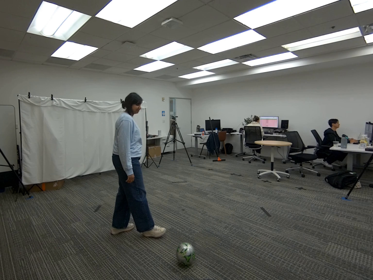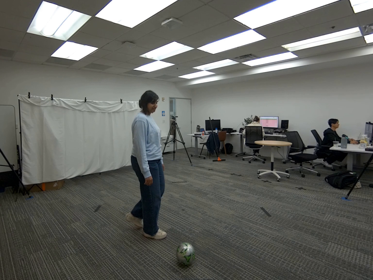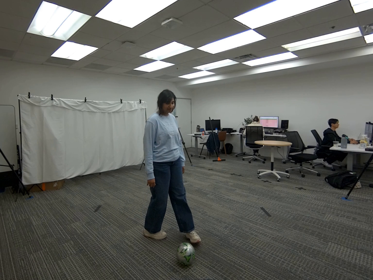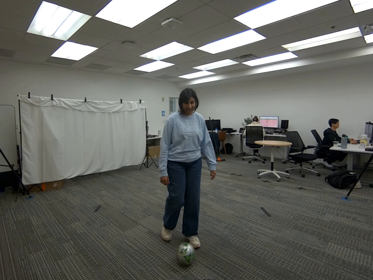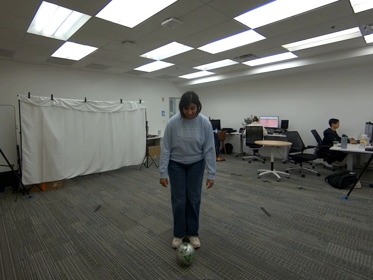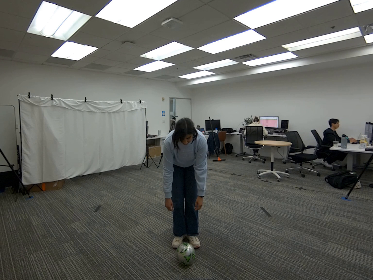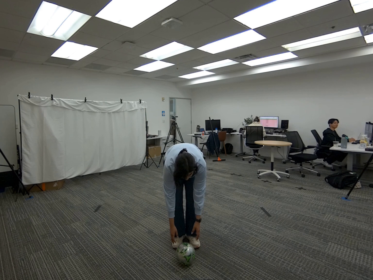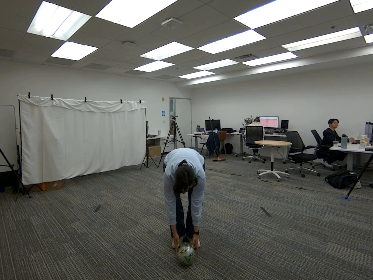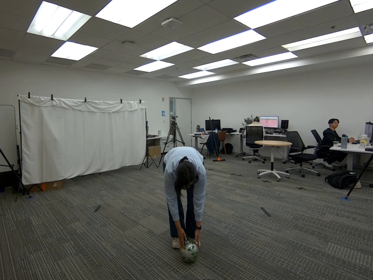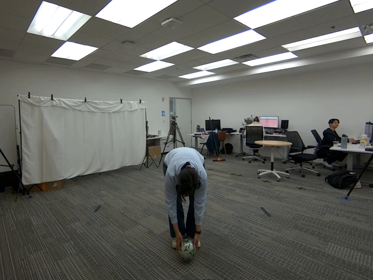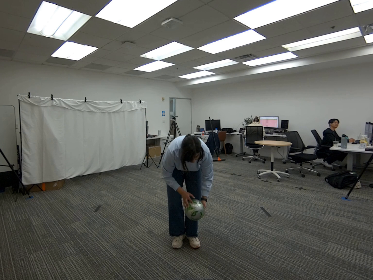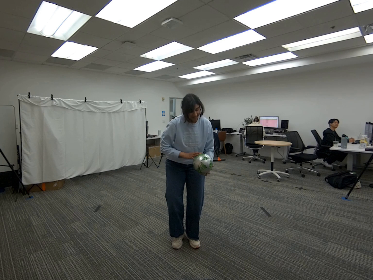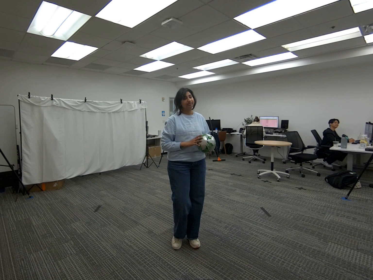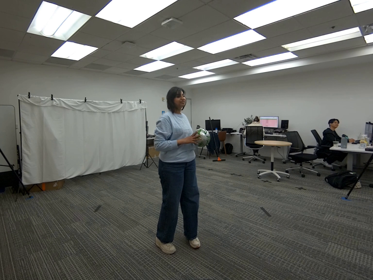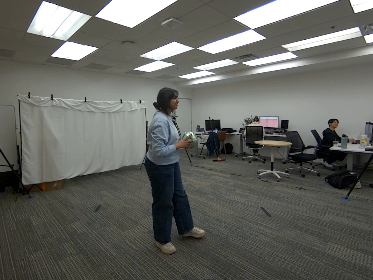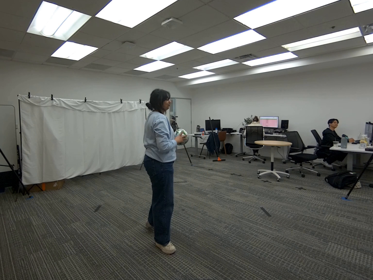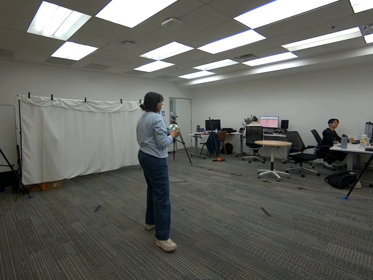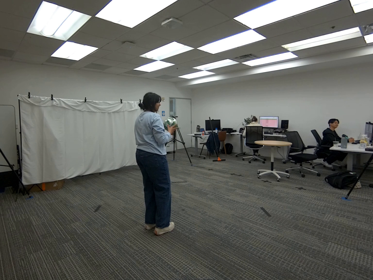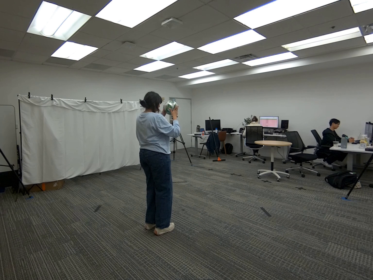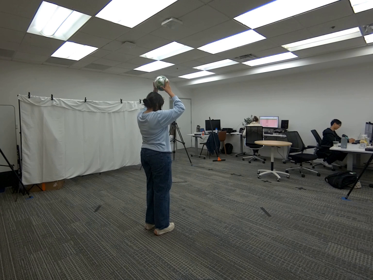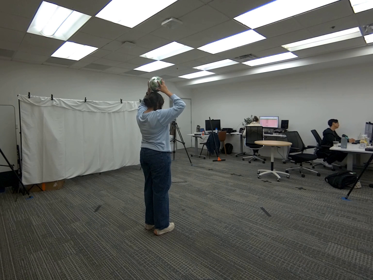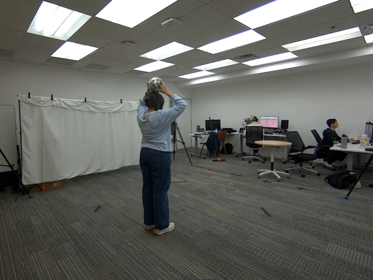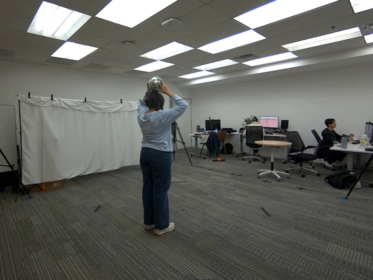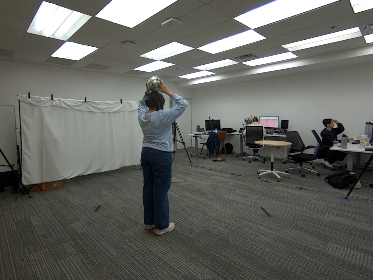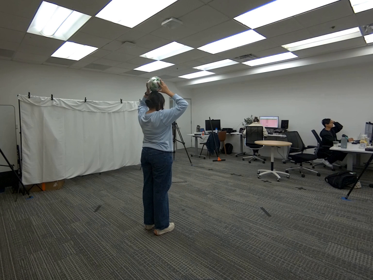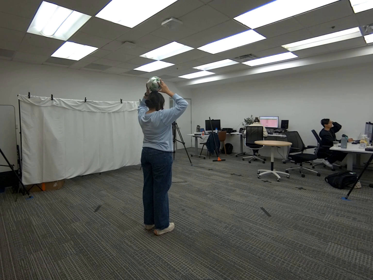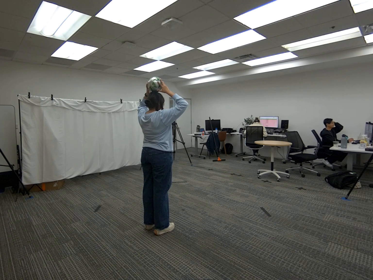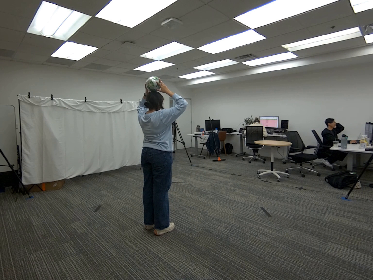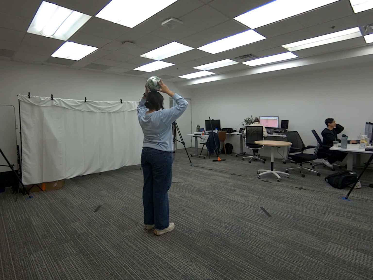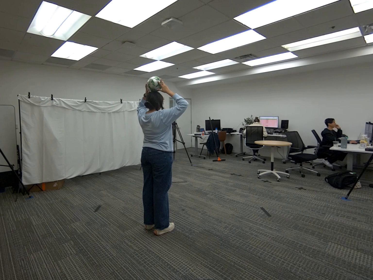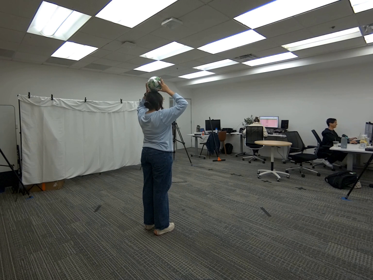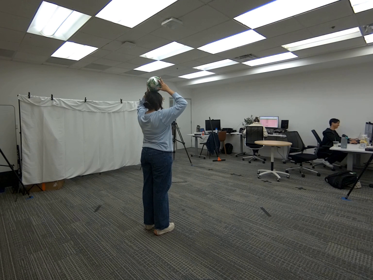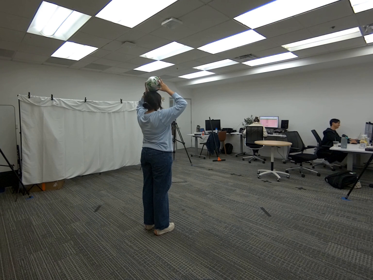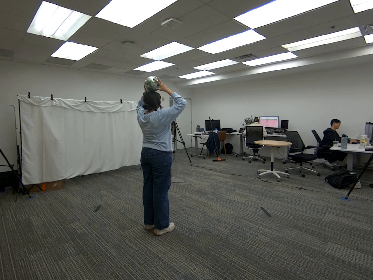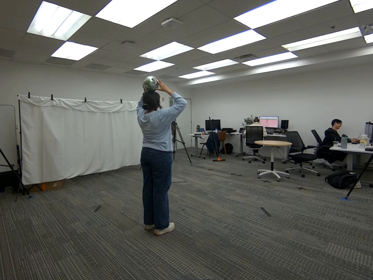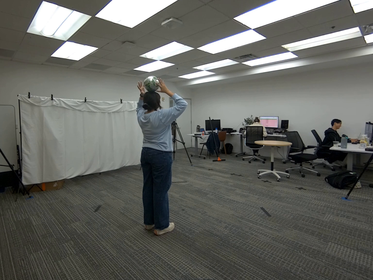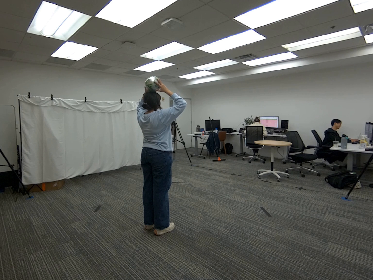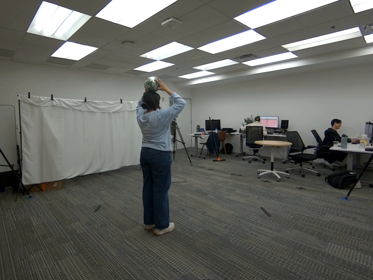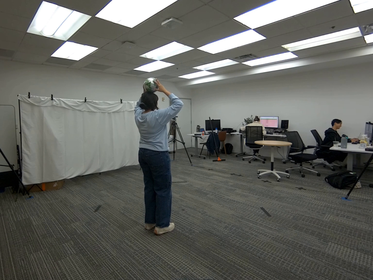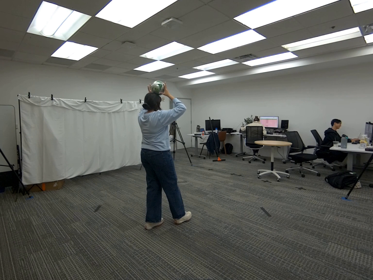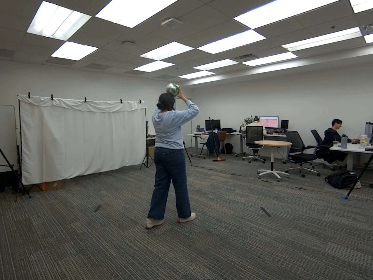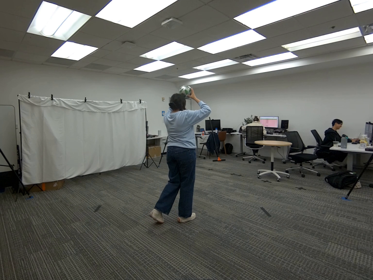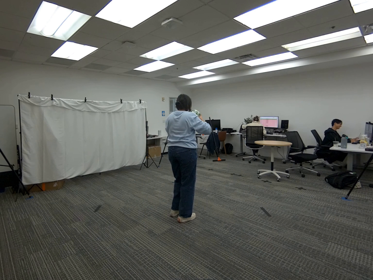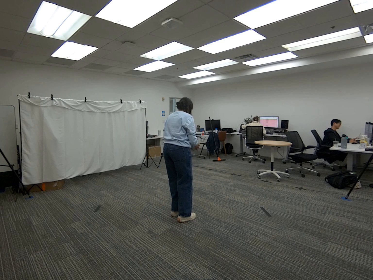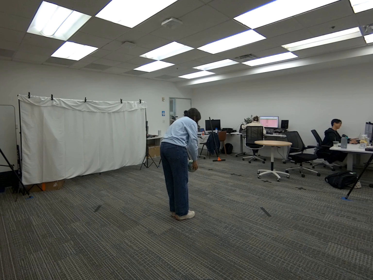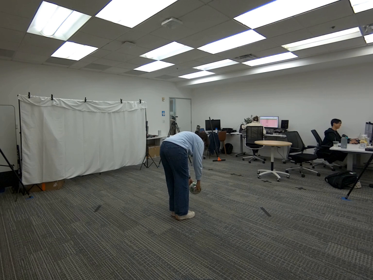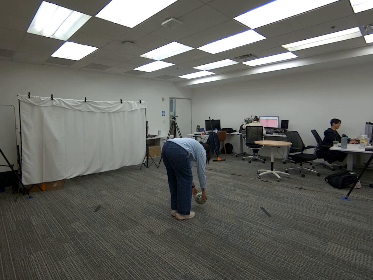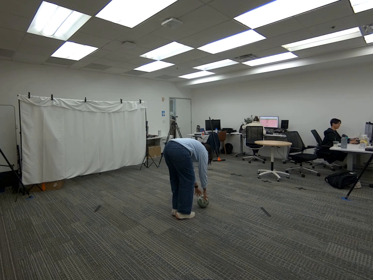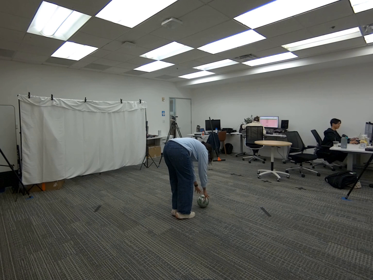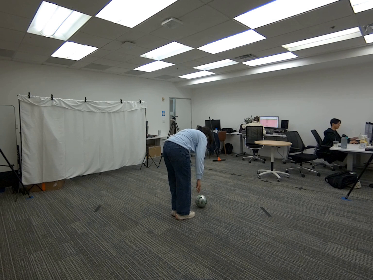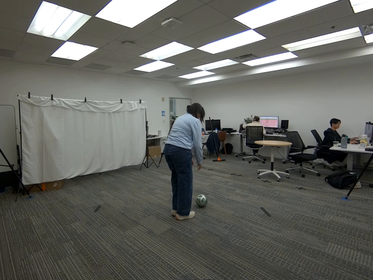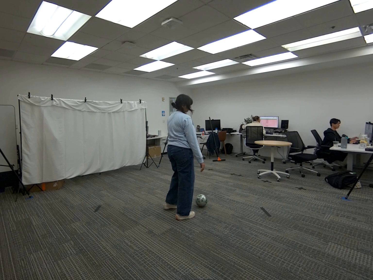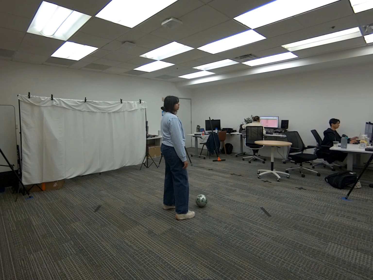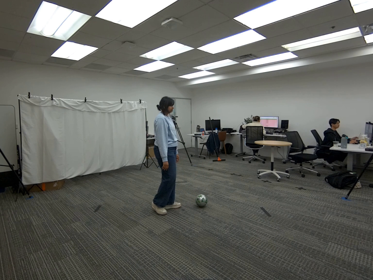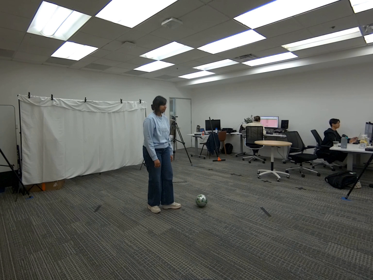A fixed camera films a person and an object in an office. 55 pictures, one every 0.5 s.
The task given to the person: Walk over to the soccer ball pick up the soccer ball with both hands and attempt to balance the soccer ball on your head.
